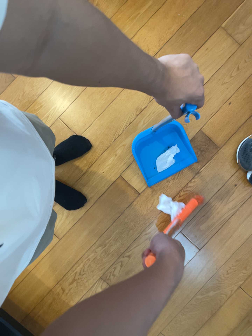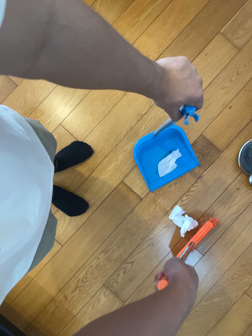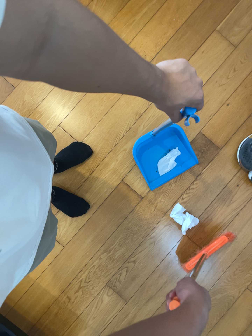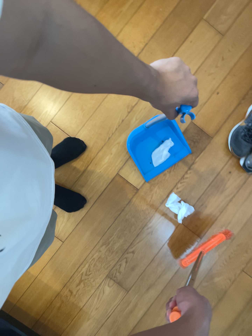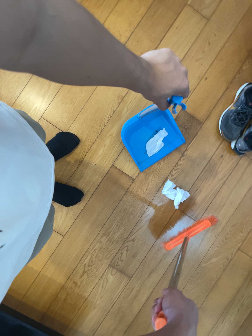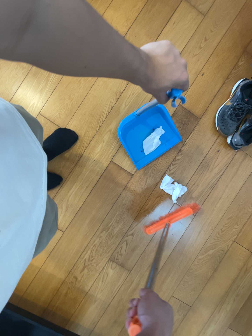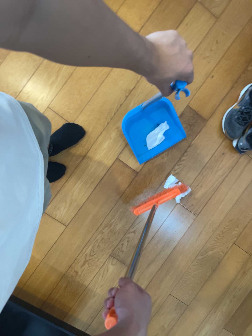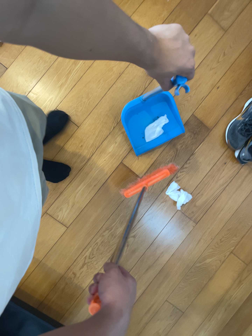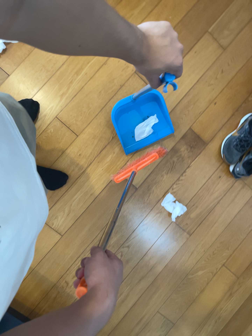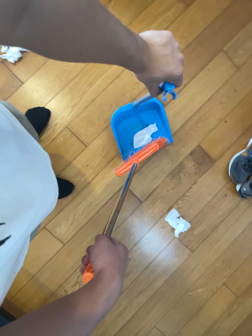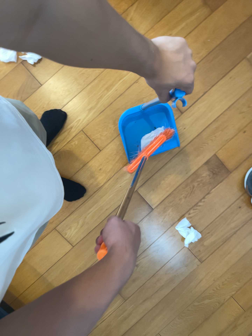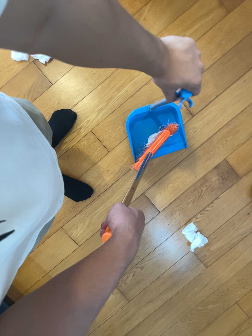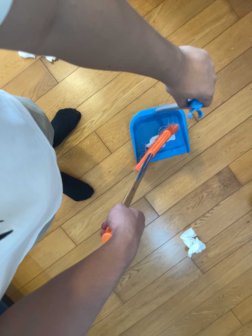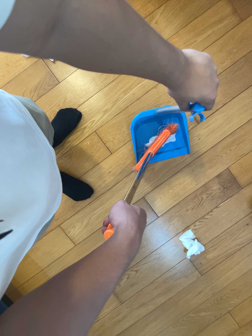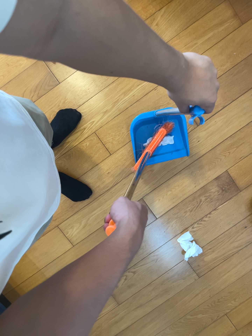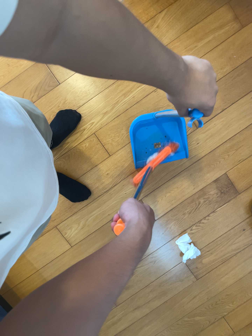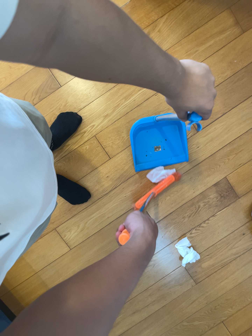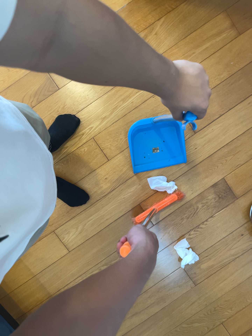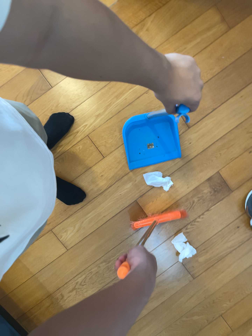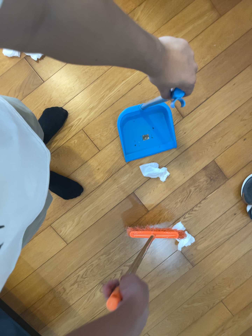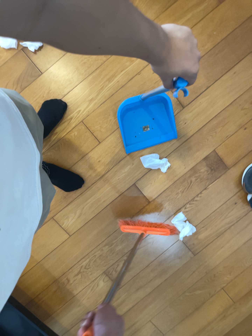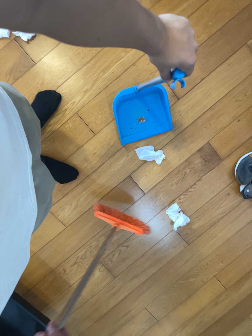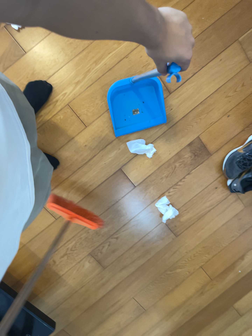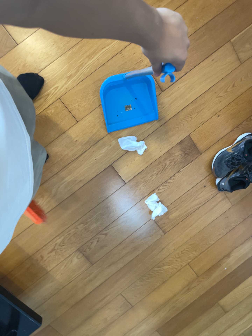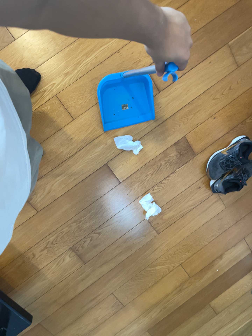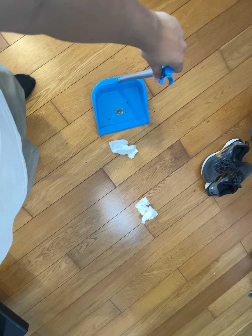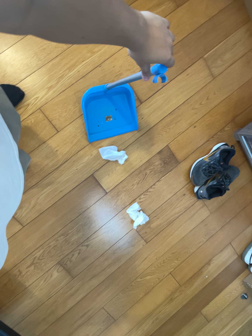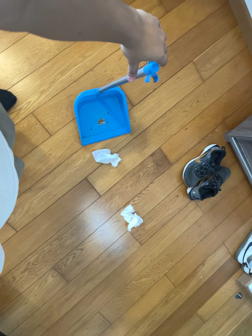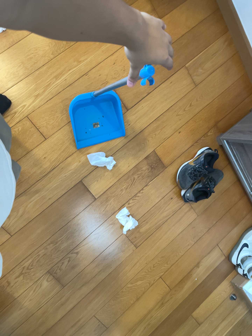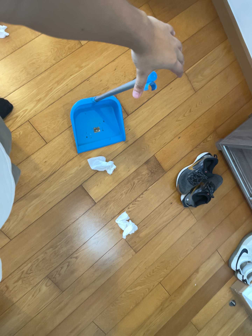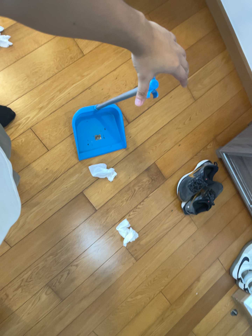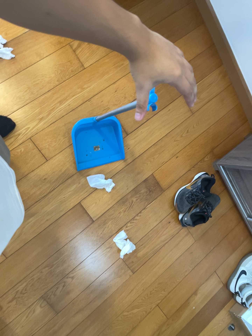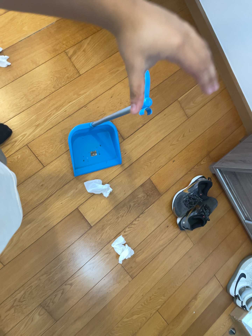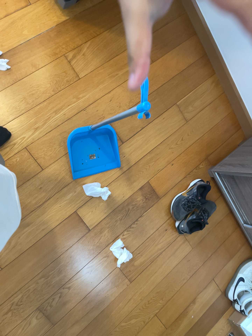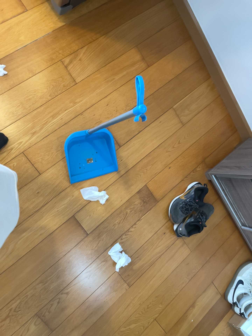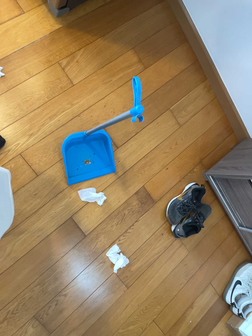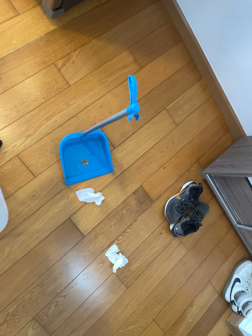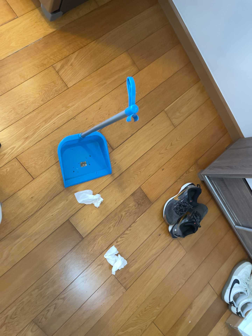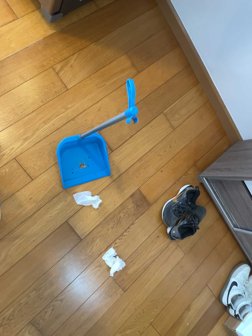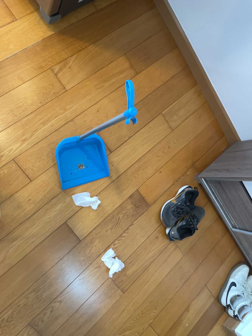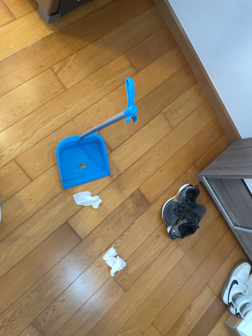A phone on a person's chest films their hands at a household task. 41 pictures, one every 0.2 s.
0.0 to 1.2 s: The camera travels to its left, about 12 cm.
1.2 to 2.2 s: The camera travels toward the top of its view and to its left, about 16 cm, so close, fixed things drift downward. It rolls about its line of sight by about 15 degrees, and the scene rotates clockwise.
2.2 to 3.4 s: The camera shifts only a little, or ends up much as it began.
3.4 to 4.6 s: The camera's aim tips toward the bottom of its view by about 10 degrees, and the scene shifts upward.
4.6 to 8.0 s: The camera pans to its right by about 10 degrees. It travels toward the bottom of its view and backward, about 12 cm. Its aim tips toward the top of its view by about 15 degrees.
The film runs backward here.
